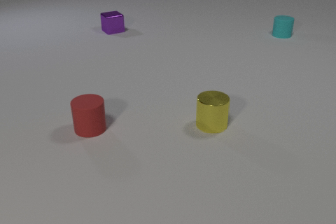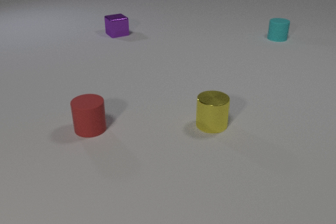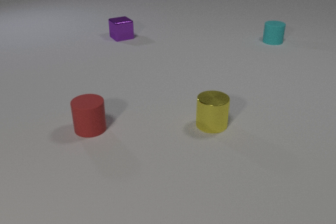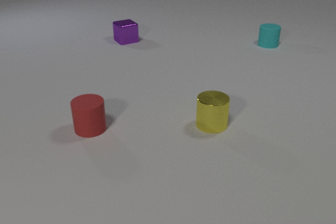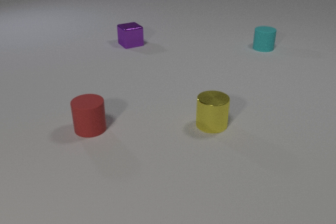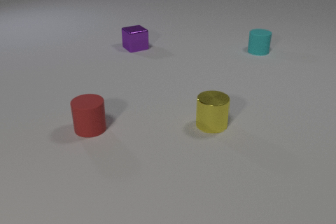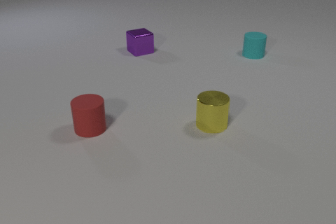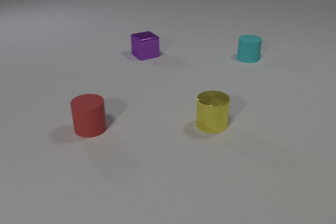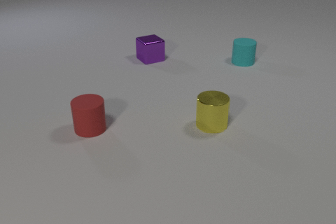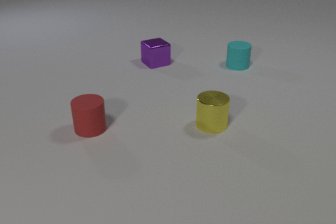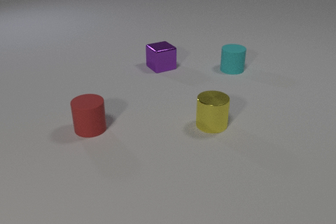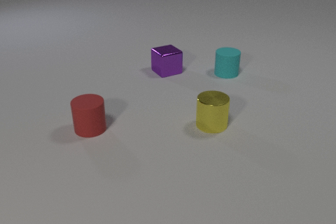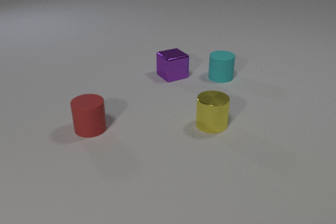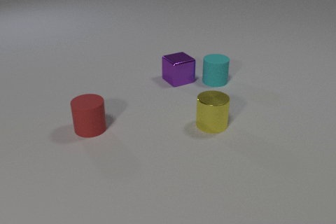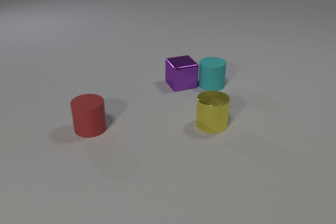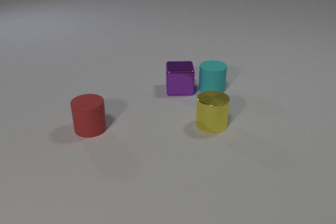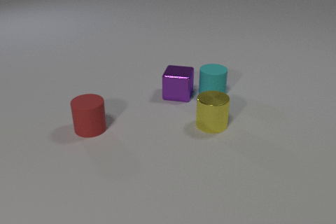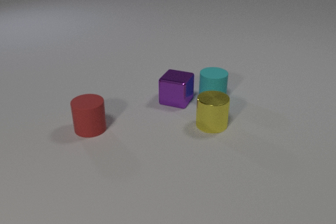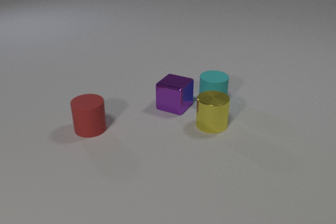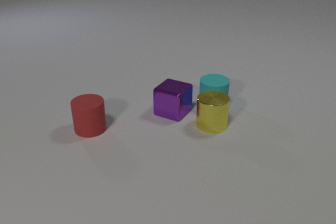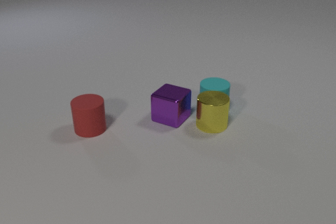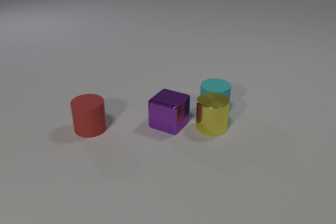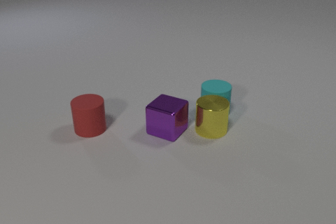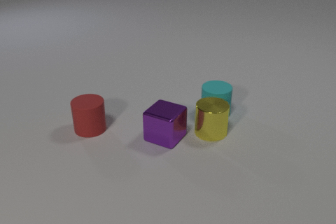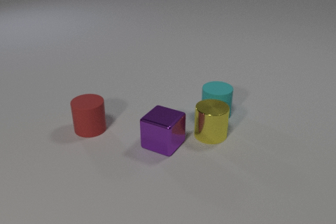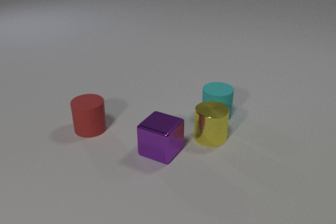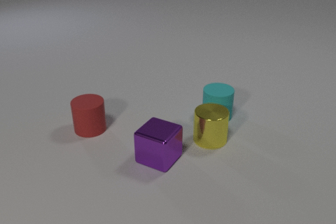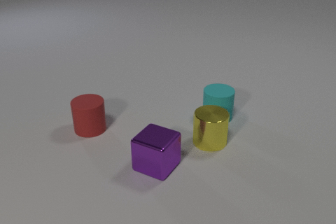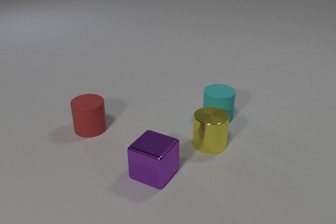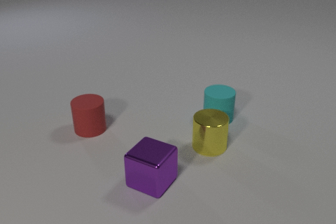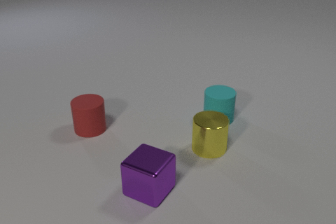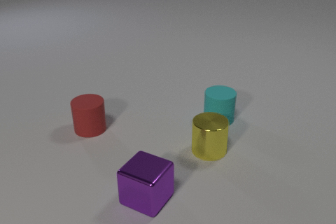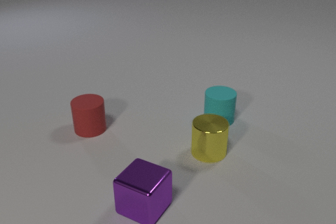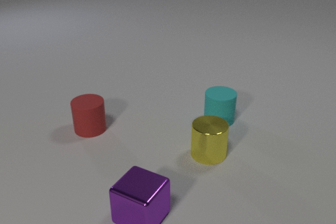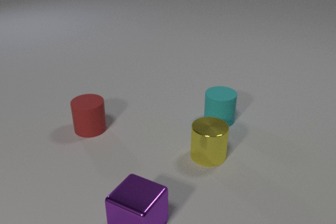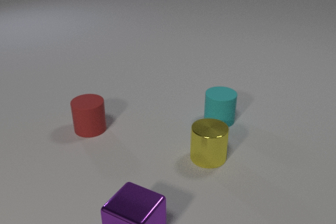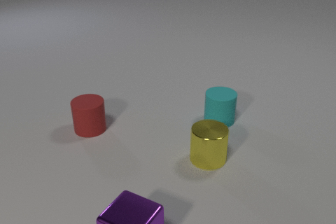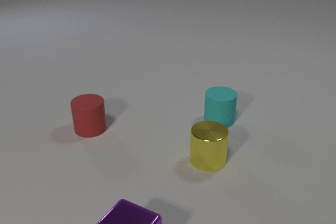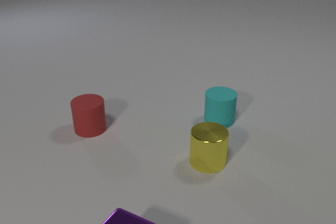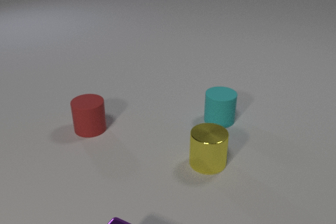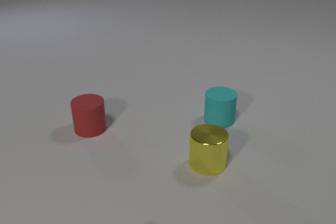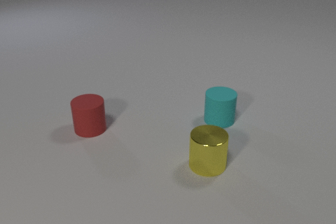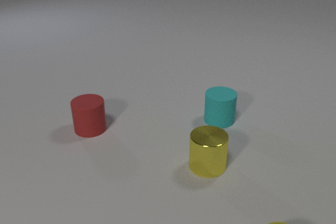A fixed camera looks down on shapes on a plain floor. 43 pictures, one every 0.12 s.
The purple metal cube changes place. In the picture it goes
toward the camera.
The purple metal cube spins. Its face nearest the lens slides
to the left.
0.00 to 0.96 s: The purple metal cube slides toward the camera and to the right. The cyan rubber cylinder slides toward the camera and to the left.
0.96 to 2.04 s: The purple metal cube slides toward the camera, spins so that its near face slides to the left, clockwise seen from above. The cyan rubber cylinder slides toward the camera. The purple metal cube and the cyan rubber cylinder collide.
2.04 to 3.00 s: The purple metal cube slides toward the camera. The cyan rubber cylinder slides toward the camera. The yellow metal cylinder slides toward the camera. The cyan rubber cylinder and the yellow metal cylinder collide.
3.00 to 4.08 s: The purple metal cube slides toward the camera. The cyan rubber cylinder slides toward the camera. The yellow metal cylinder slides toward the camera.
4.08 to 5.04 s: The purple metal cube slides toward the camera, leaves at the bottom edge. The yellow metal cylinder slides toward the camera.
What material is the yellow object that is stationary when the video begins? metal.
What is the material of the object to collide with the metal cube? rubber.
What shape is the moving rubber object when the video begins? cylinder.
